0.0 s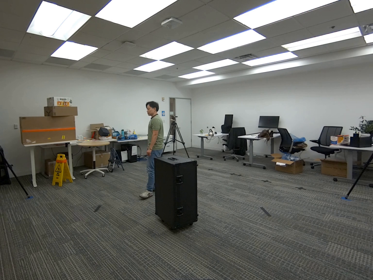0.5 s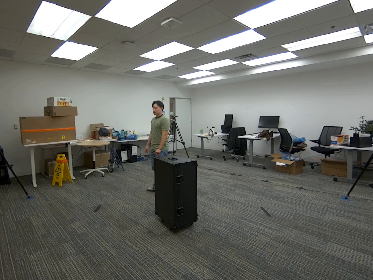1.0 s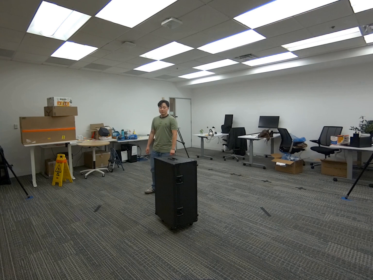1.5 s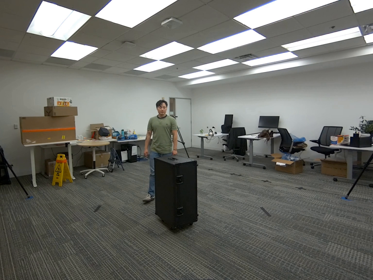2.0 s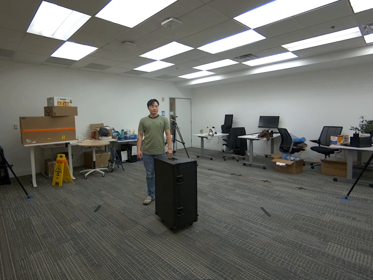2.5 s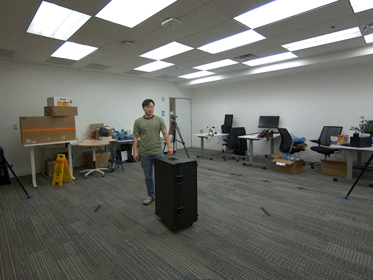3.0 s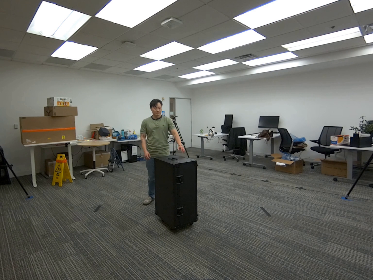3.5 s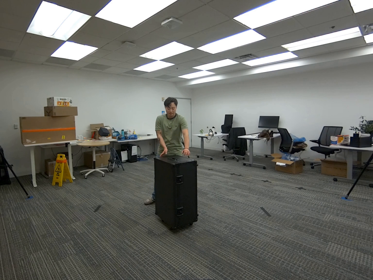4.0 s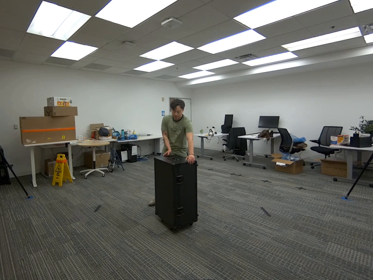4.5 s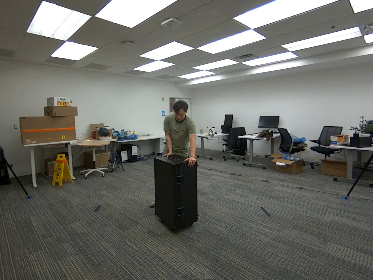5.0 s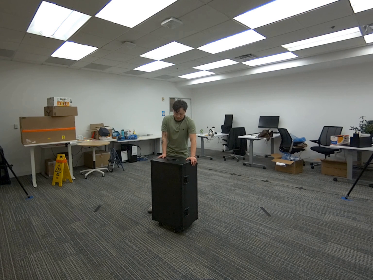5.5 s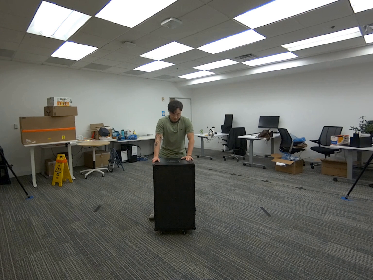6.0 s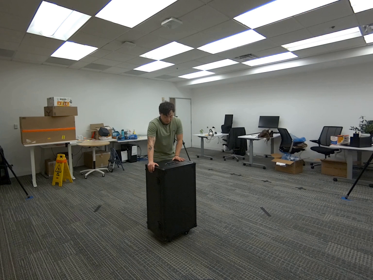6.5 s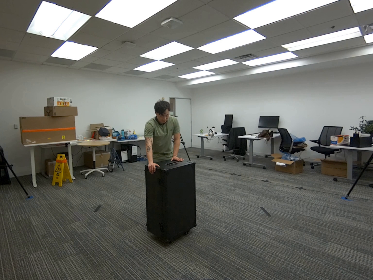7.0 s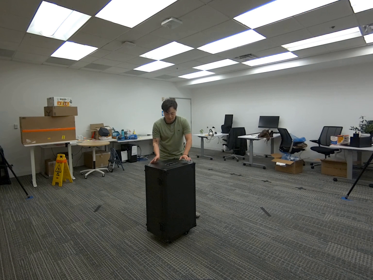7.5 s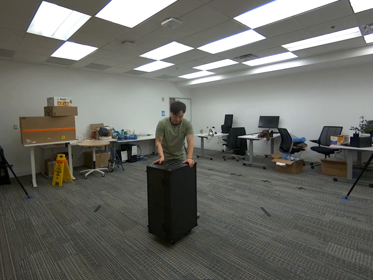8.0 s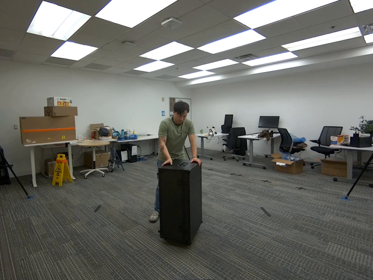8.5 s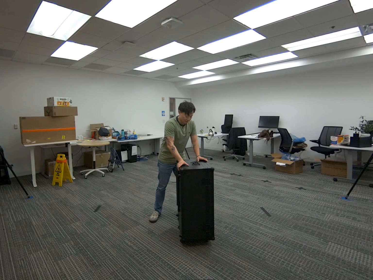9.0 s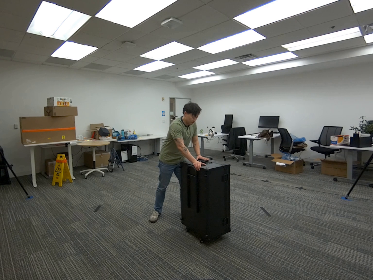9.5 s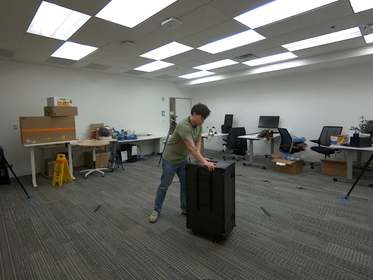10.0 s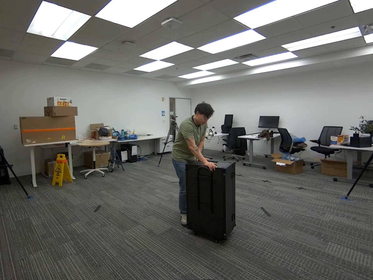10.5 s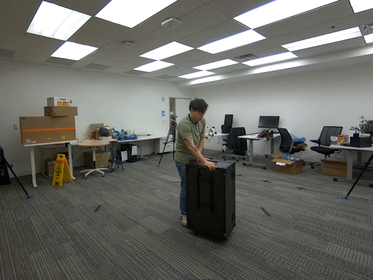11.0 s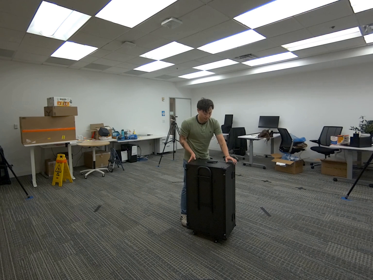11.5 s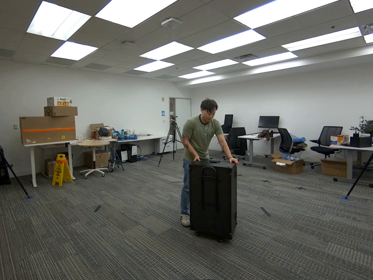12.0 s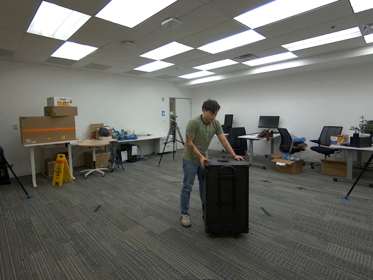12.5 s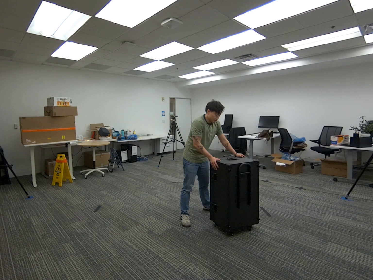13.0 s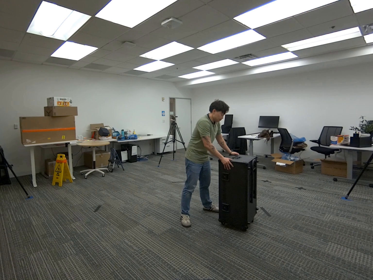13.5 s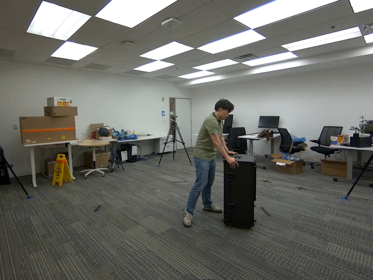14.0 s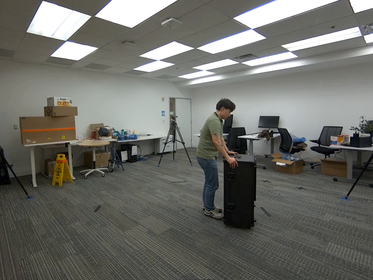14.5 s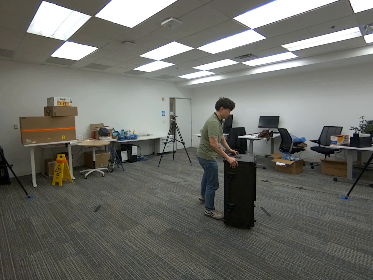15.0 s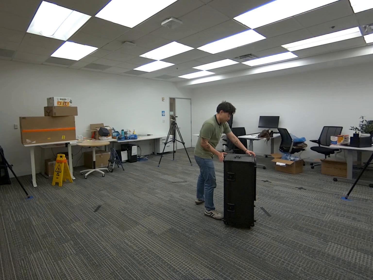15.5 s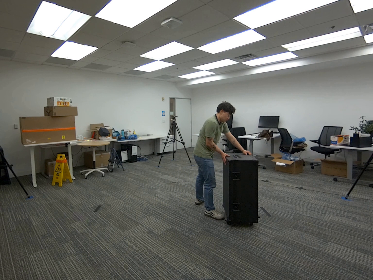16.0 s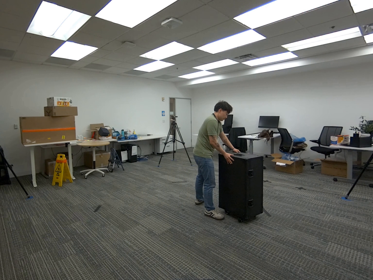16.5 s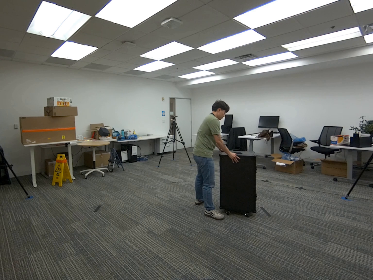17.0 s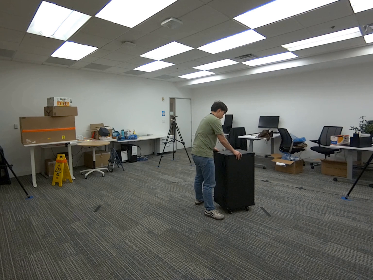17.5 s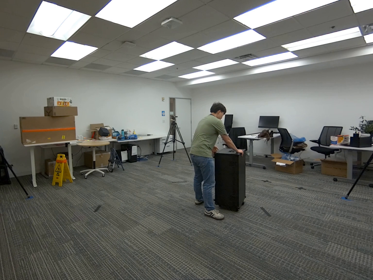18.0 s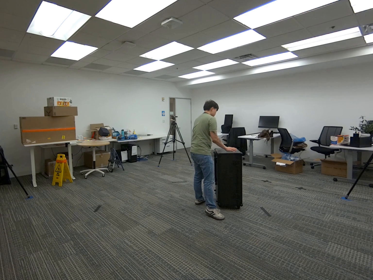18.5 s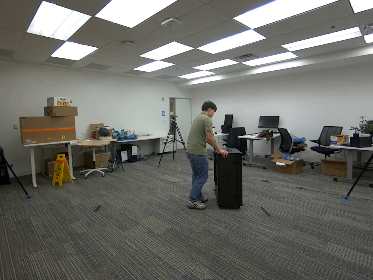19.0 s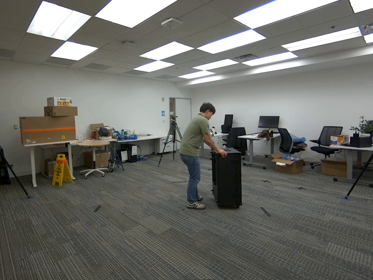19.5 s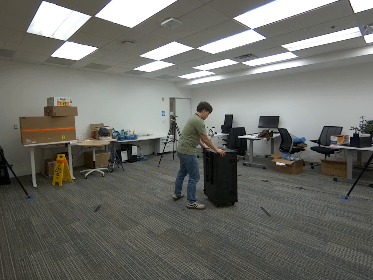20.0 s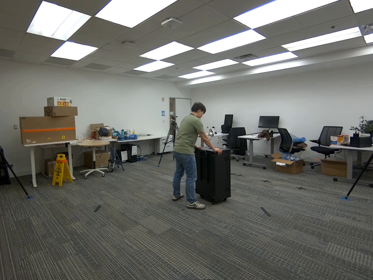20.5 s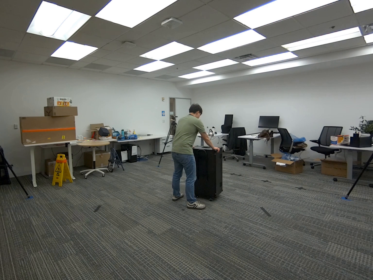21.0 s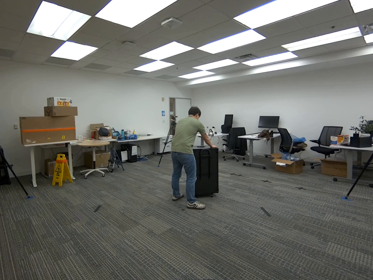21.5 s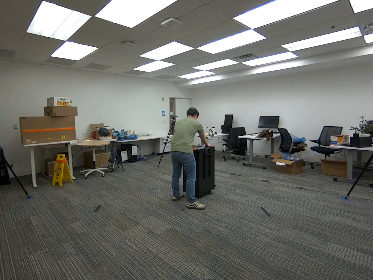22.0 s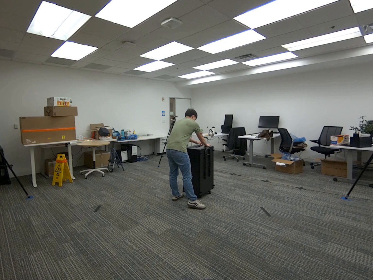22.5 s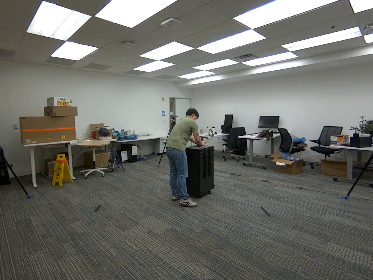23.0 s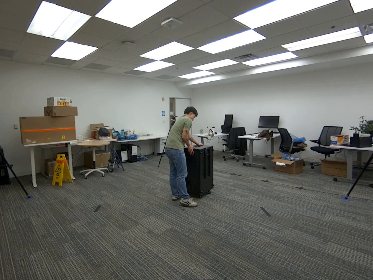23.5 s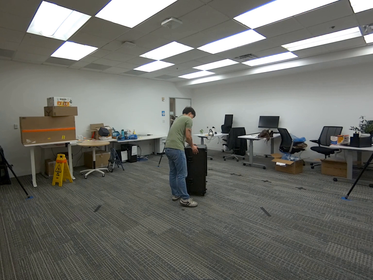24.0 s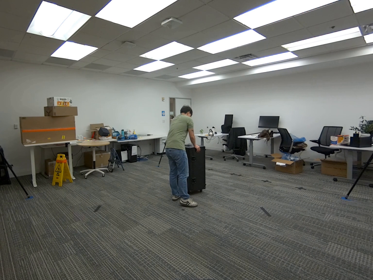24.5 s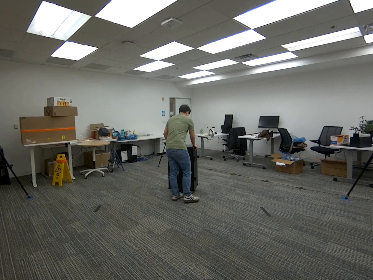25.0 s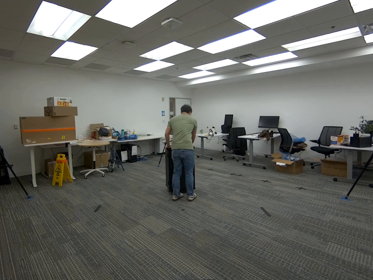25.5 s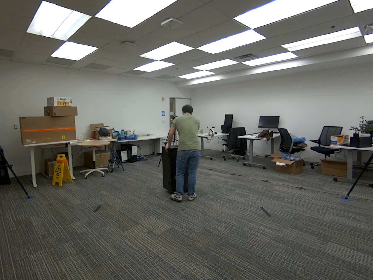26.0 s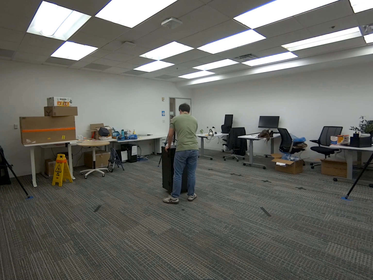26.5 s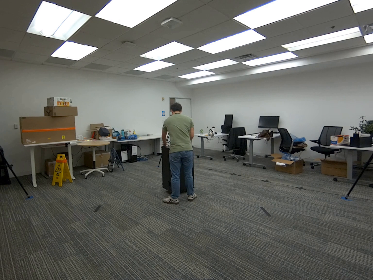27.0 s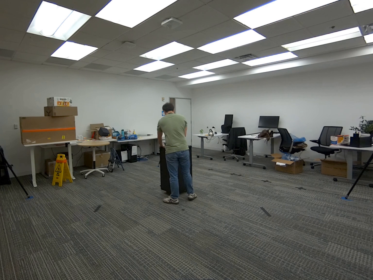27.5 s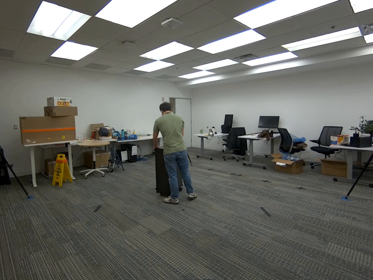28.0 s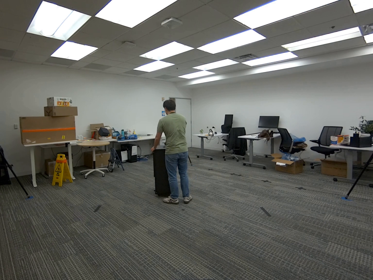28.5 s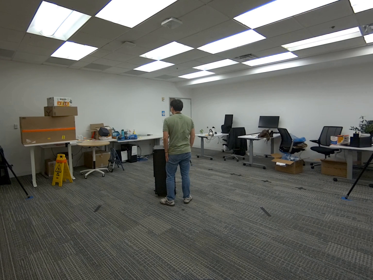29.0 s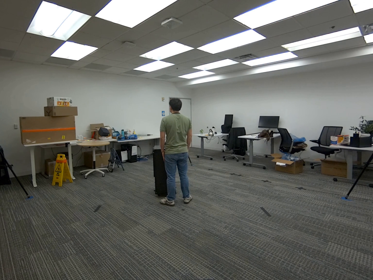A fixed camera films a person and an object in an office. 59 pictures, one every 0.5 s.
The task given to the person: Walk over to the G1 Box and rotate the box around the bounding area.
